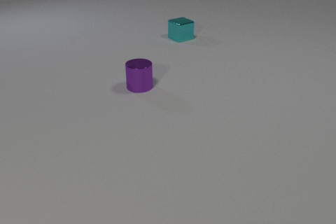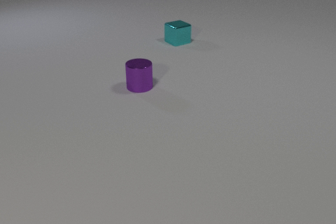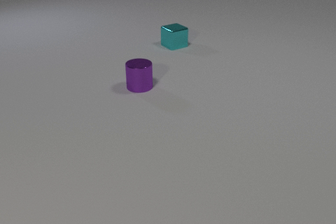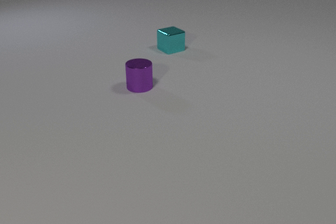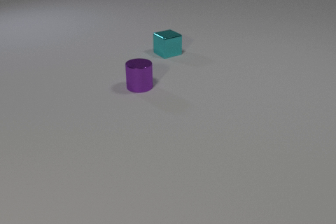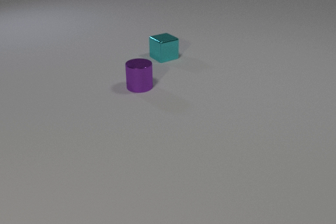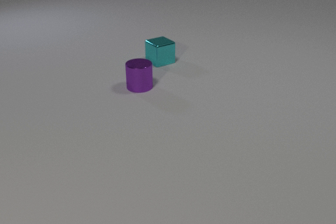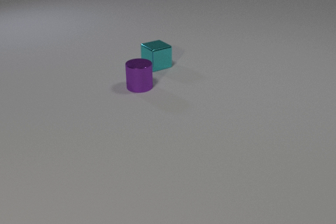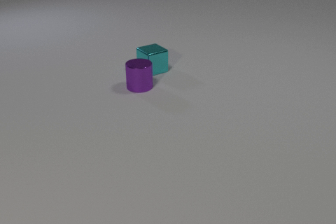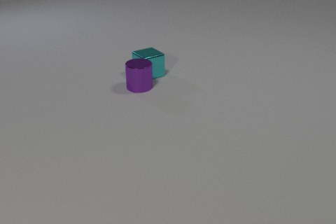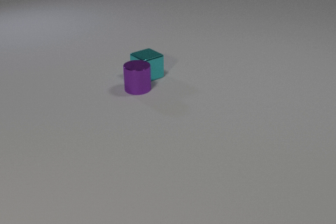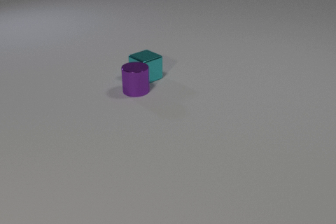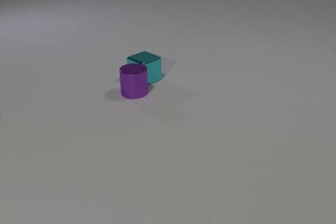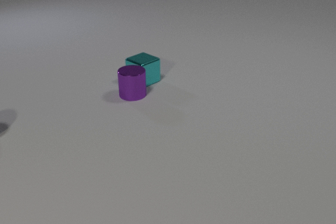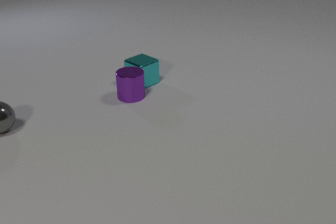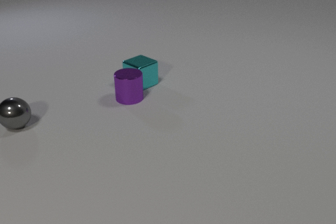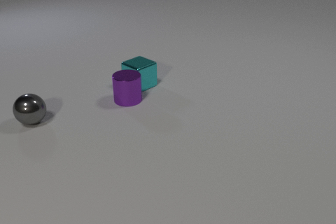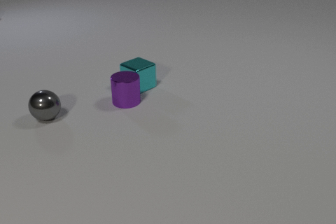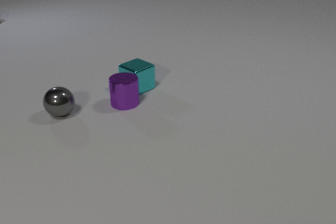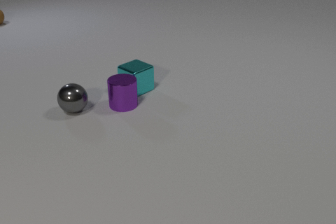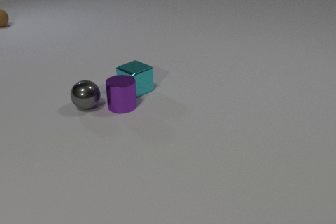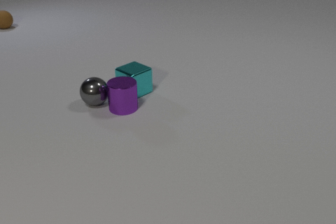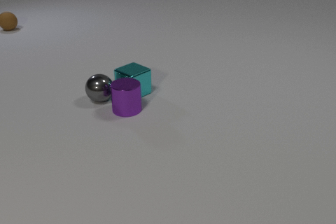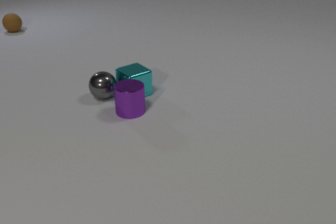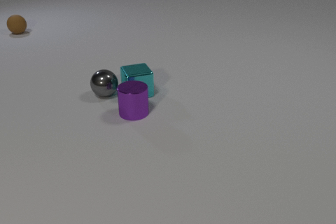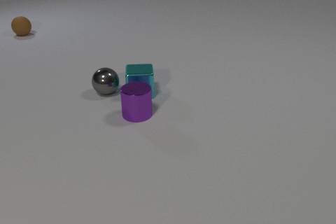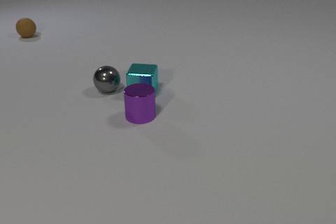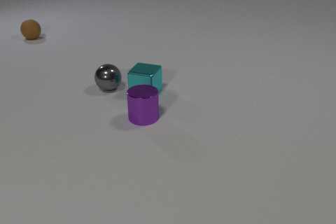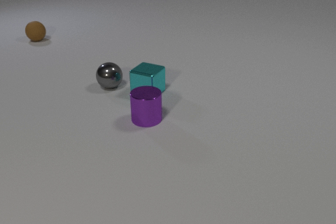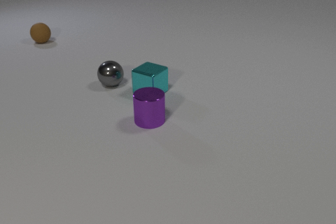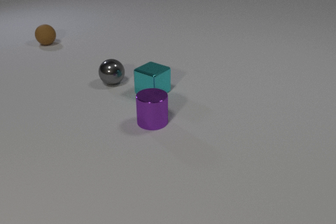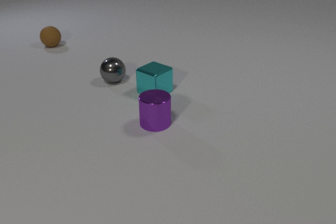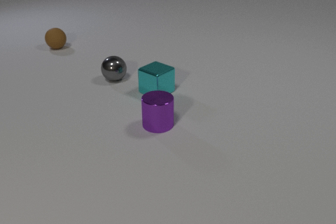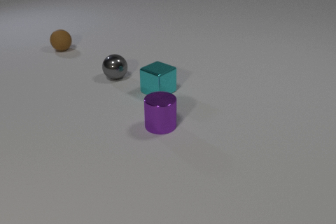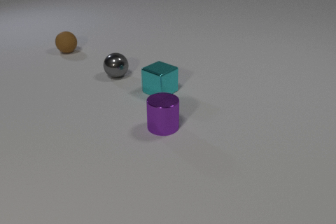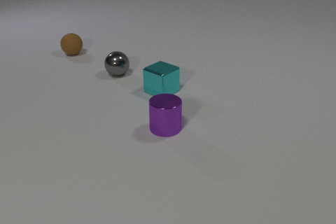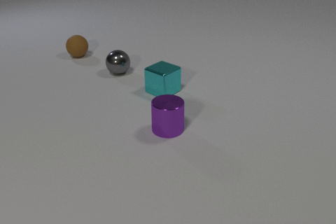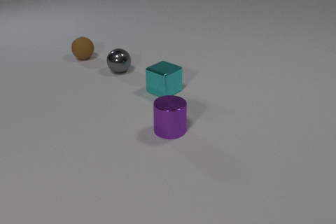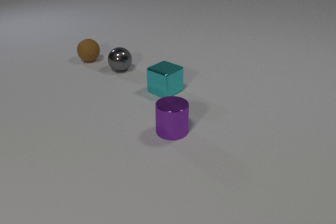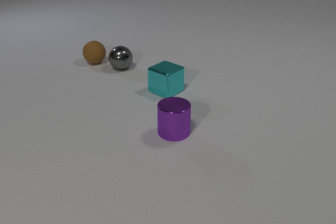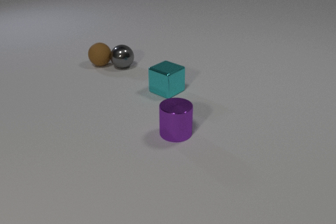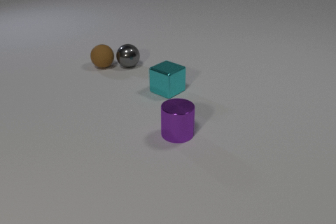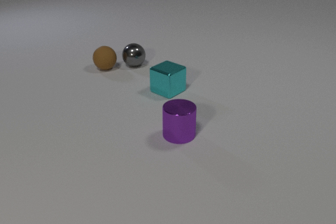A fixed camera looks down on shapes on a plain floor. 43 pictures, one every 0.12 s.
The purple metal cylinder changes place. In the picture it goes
toward the camera.
The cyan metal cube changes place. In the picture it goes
toward the camera.
0.00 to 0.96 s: The cyan metal cube slides toward the camera.
0.96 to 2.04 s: The cyan metal cube slides toward the camera. The purple metal cylinder slides toward the camera and to the left. The gray metal sphere comes in at the left edge, rolls to the right. The cyan metal cube and the purple metal cylinder collide.
2.04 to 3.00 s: The cyan metal cube slides toward the camera, spins so that its near face slides to the left, clockwise seen from above. The purple metal cylinder slides toward the camera. The gray metal sphere rolls to the right and away from the camera. The brown rubber sphere comes in at the left edge, rolls toward the camera and to the right. The purple metal cylinder and the gray metal sphere collide. The cyan metal cube and the gray metal sphere collide.
3.00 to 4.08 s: The cyan metal cube slides to the right, spins so that its near face slides to the left, clockwise seen from above. The purple metal cylinder slides to the right and toward the camera. The gray metal sphere rolls away from the camera. The brown rubber sphere rolls toward the camera and to the right.
4.08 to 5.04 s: The cyan metal cube slides to the right. The purple metal cylinder slides to the right and toward the camera. The gray metal sphere rolls away from the camera and to the right. The brown rubber sphere rolls toward the camera and to the right. The gray metal sphere and the brown rubber sphere collide.
How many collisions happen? 4.
What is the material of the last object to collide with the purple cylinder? metal.
How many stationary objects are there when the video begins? 1.
